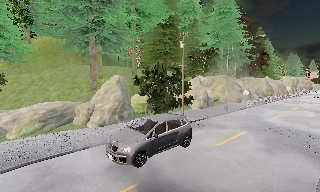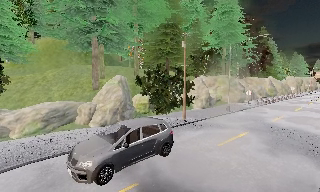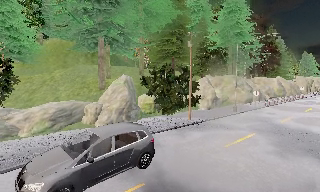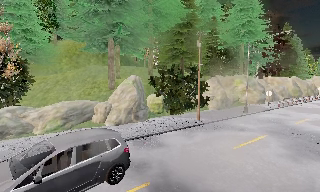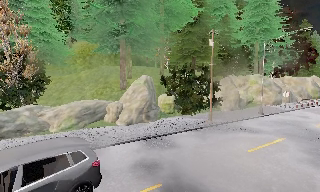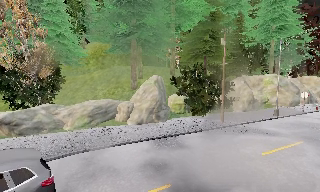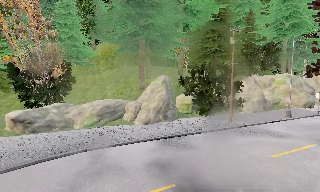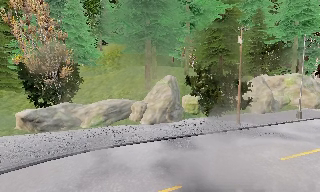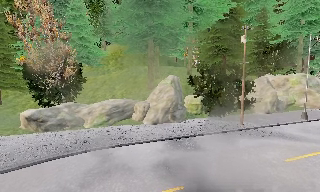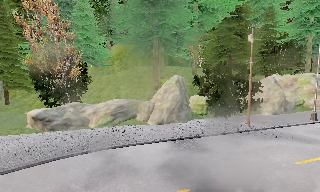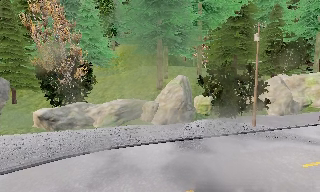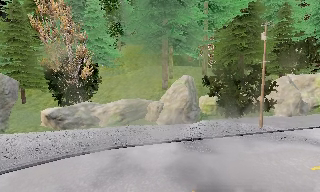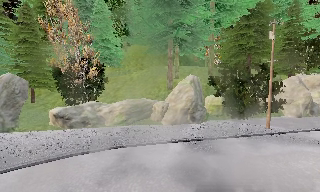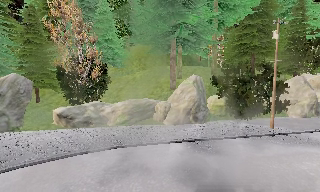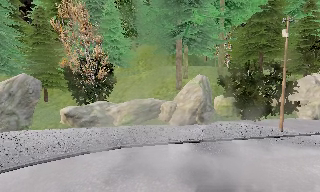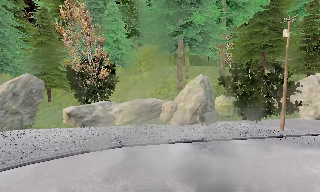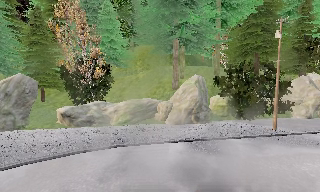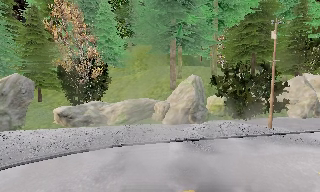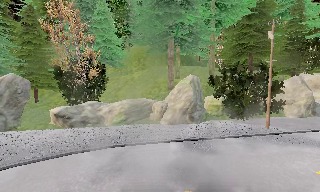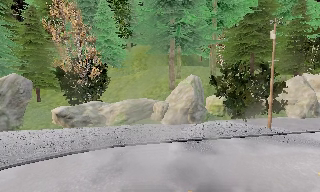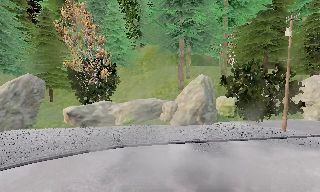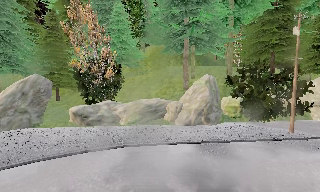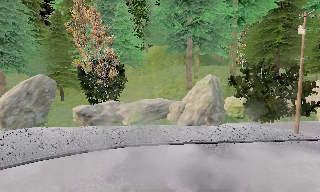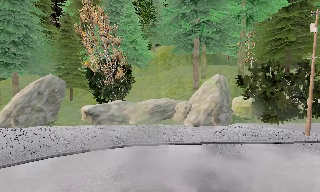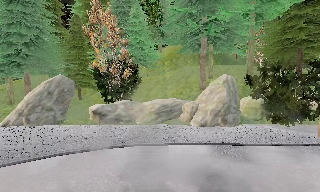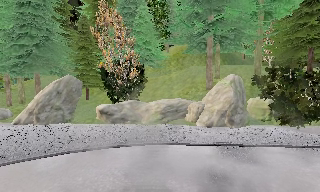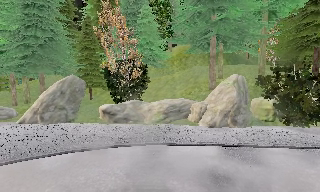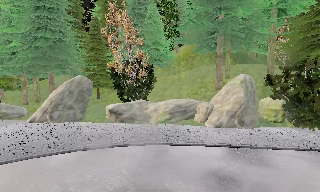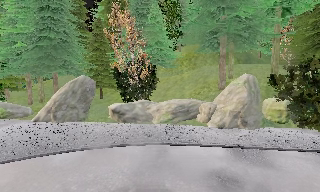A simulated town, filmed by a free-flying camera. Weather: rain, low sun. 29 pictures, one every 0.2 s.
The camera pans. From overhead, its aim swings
counterclockwise.
The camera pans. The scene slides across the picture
to the right.
0.0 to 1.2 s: The scene slides to the right, as the camera pans about 15 degrees to its left.
1.2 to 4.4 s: The scene slides to the right, as the camera pans about 20 degrees to its left. It travels to its right, about 0.5 m.
4.4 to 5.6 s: The camera pans to its left, which is counterclockwise from overhead, by about 10 degrees.
The film runs forward here.
